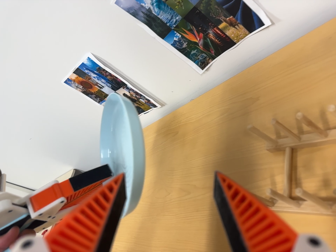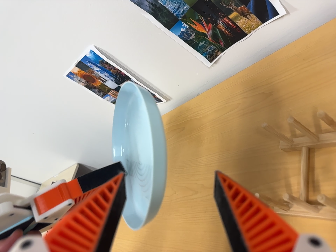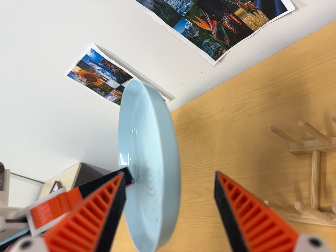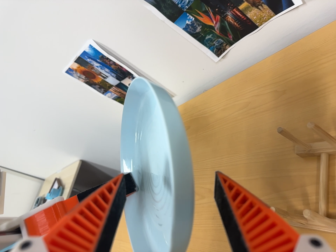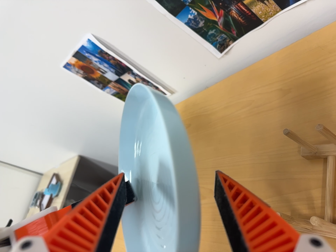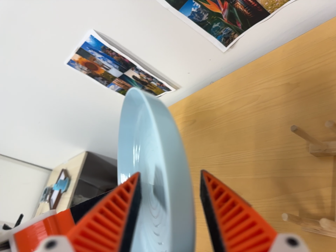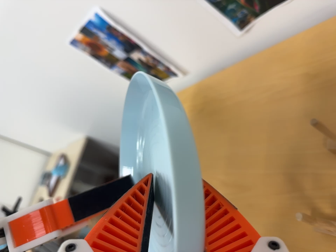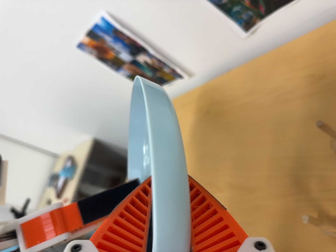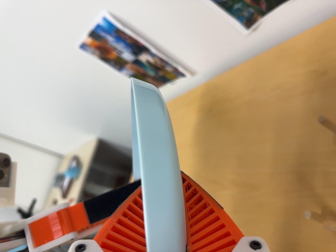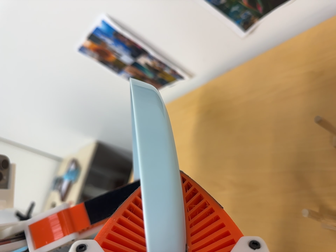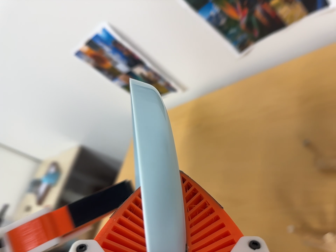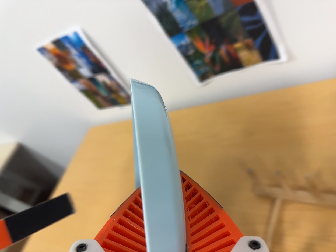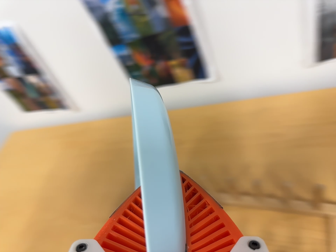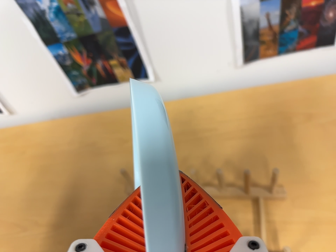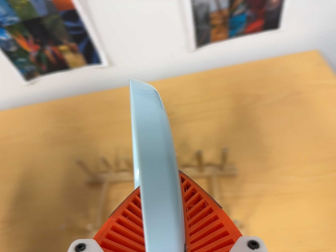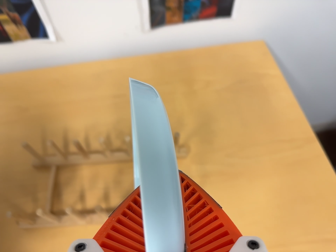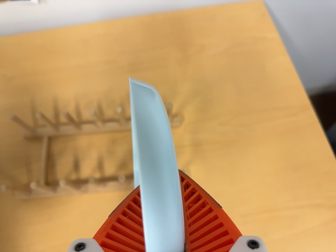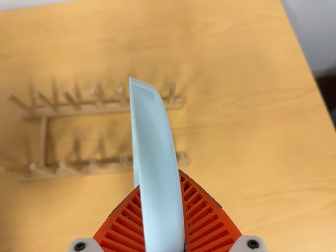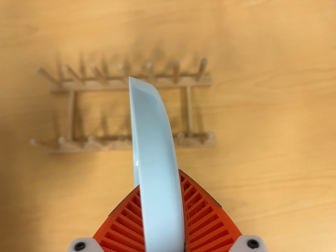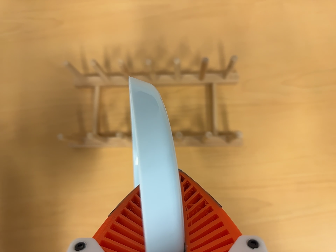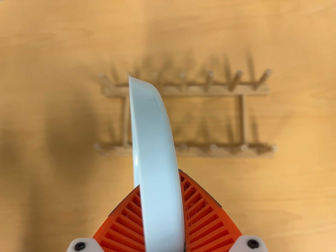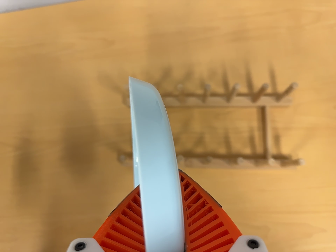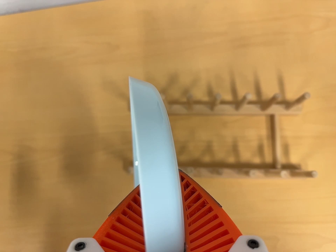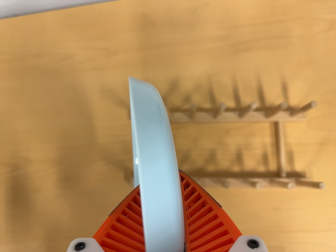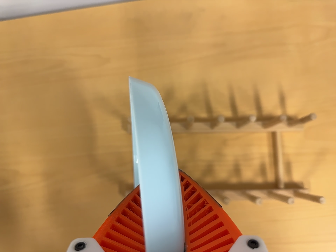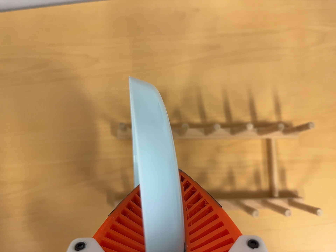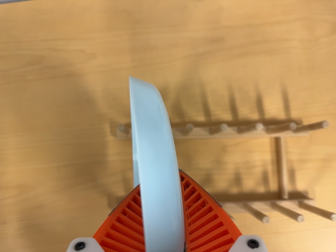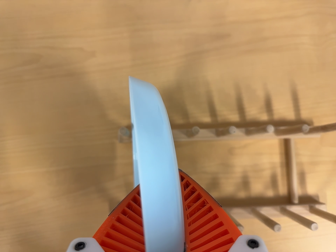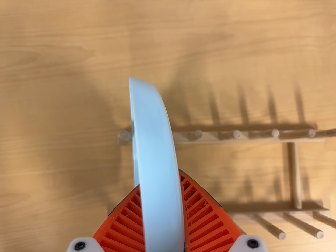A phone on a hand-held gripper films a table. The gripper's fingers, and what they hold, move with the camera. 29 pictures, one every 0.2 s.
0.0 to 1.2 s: The camera travels forward, about 10 cm, so what stands in front looms larger. Its aim tips toward the bottom of its view by about 10 degrees.
1.2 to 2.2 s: The scene slides to the left, as the camera pans about 15 degrees to its right. It travels backward and to its left, about 7 cm, so what stands in front gets smaller. It rolls about its line of sight by about 10 degrees, and the scene rotates clockwise.
2.2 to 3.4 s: The scene slides to the left, as the camera pans about 50 degrees to its right. Its aim tips toward the bottom of its view by about 20 degrees, and the scene shifts upward.
3.4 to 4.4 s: The camera travels to its left, about 12 cm, so close, fixed things drift to the right.
4.4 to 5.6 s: The camera travels forward and toward the top of its view, about 12 cm, so what stands in front looms larger.
The film runs forward here.
